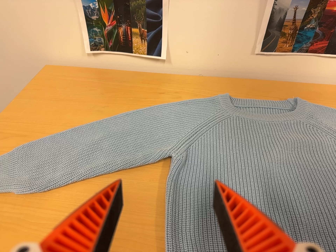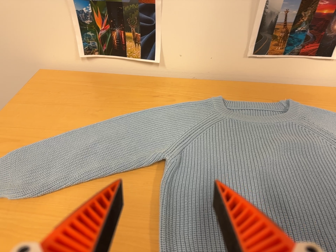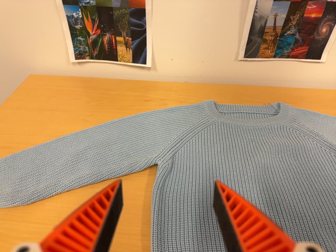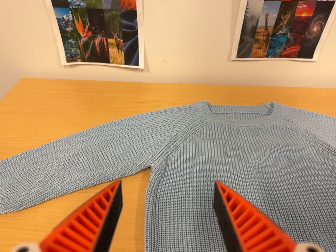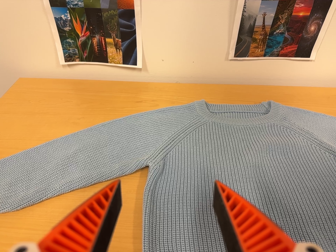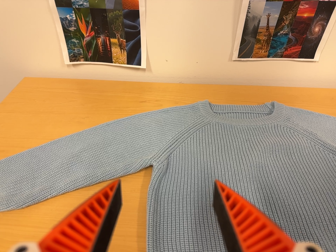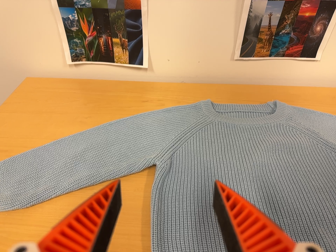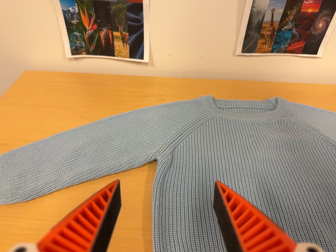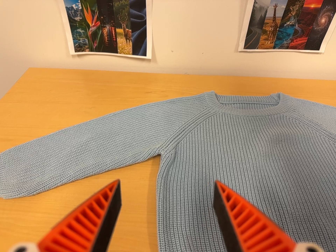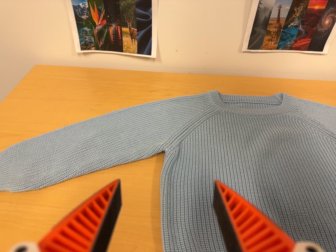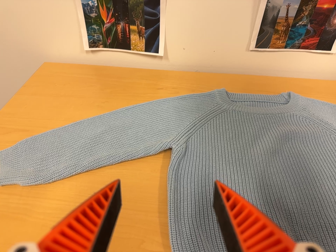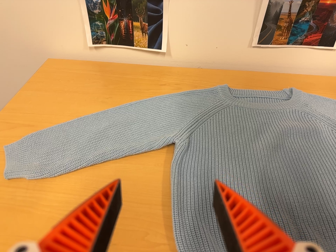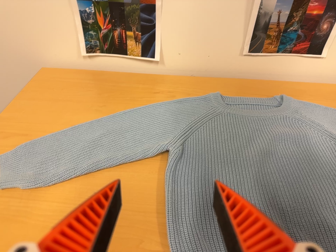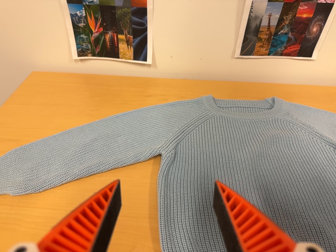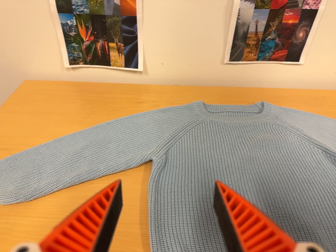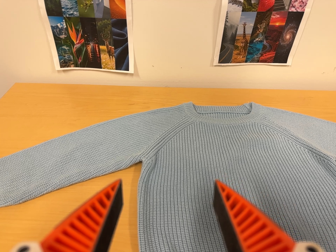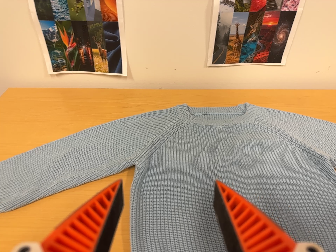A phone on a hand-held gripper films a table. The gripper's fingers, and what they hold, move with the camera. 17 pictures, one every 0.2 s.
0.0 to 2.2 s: The camera shifts only a little, or ends up much as it began.
2.2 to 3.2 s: The camera travels to its right, about 5 cm, so close, fixed things drift to the left.
The film runs backward here.
